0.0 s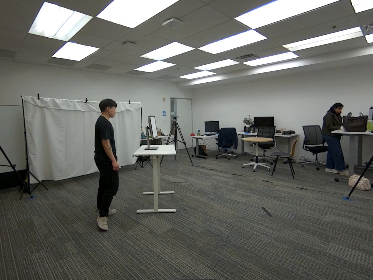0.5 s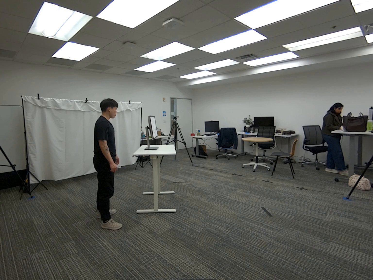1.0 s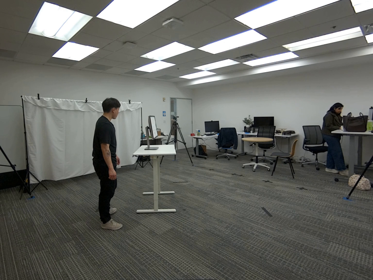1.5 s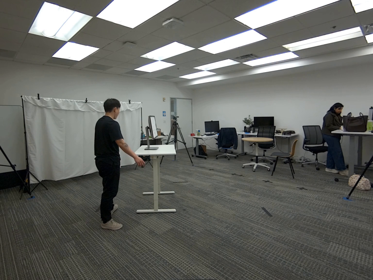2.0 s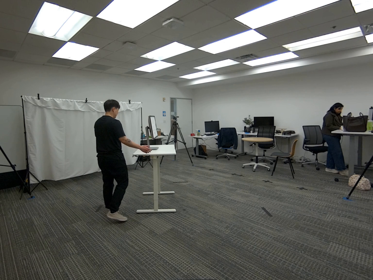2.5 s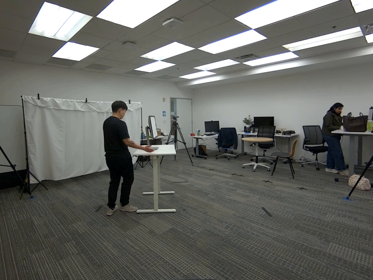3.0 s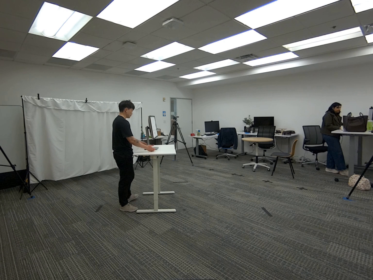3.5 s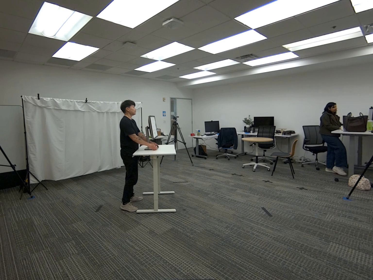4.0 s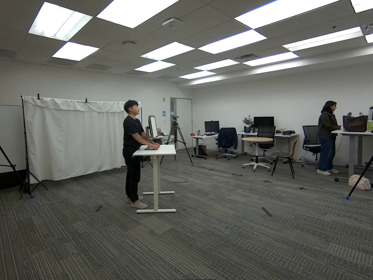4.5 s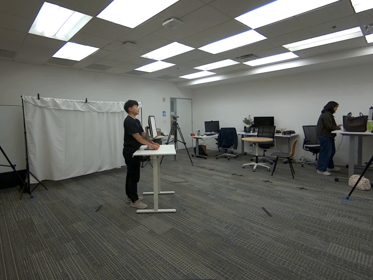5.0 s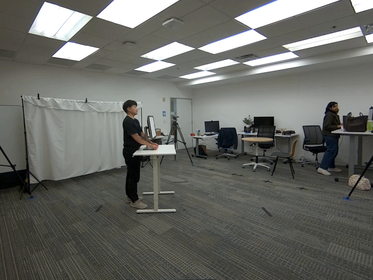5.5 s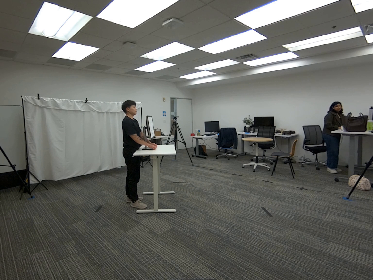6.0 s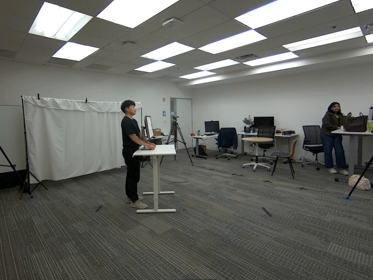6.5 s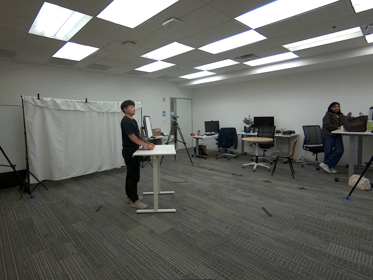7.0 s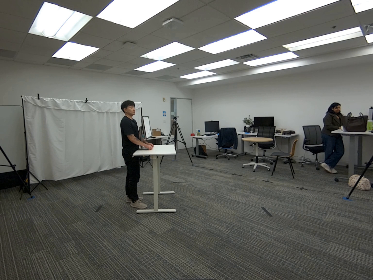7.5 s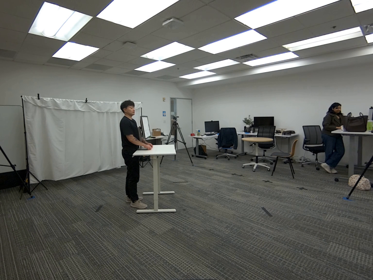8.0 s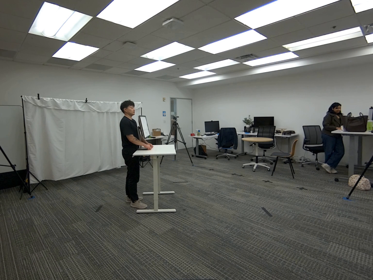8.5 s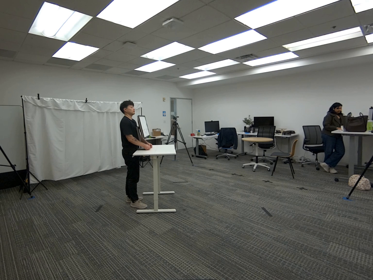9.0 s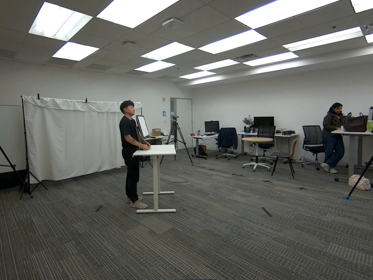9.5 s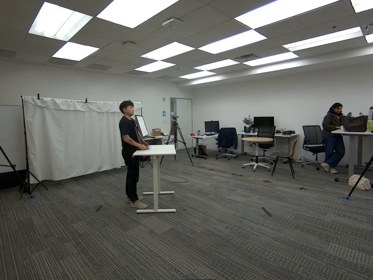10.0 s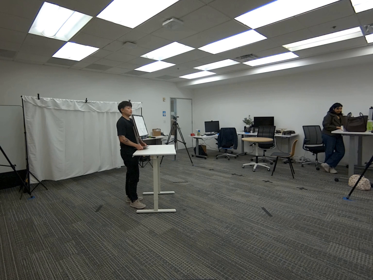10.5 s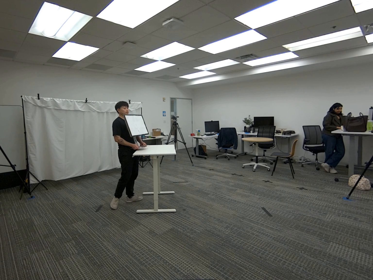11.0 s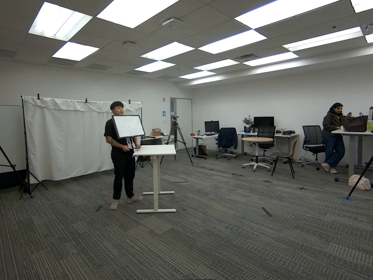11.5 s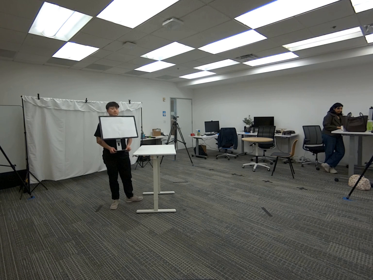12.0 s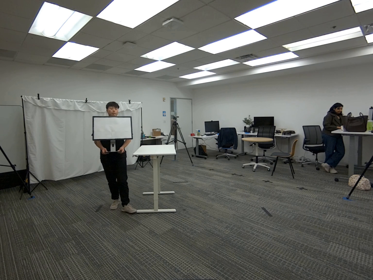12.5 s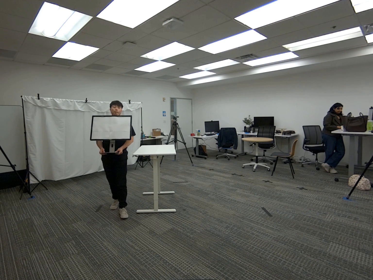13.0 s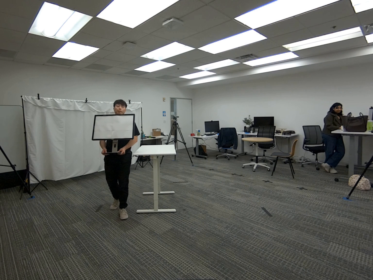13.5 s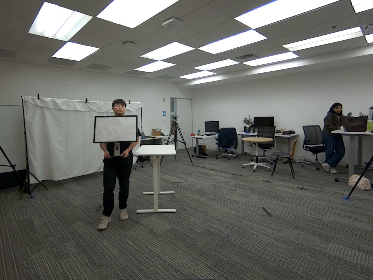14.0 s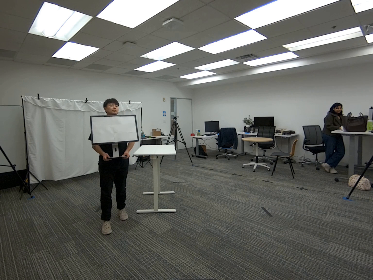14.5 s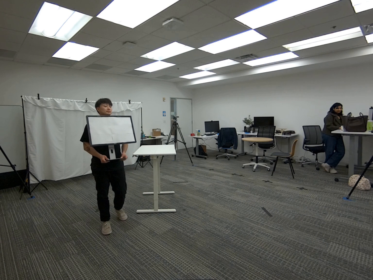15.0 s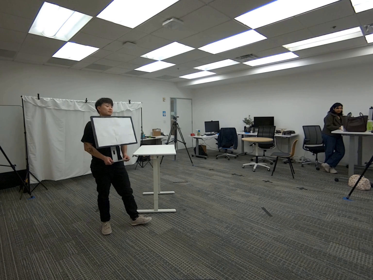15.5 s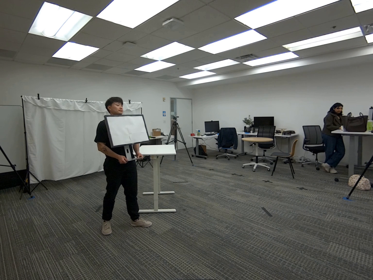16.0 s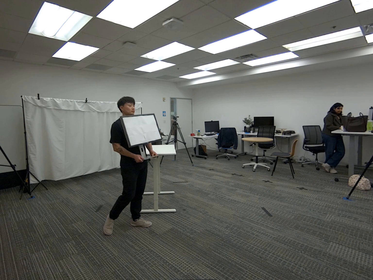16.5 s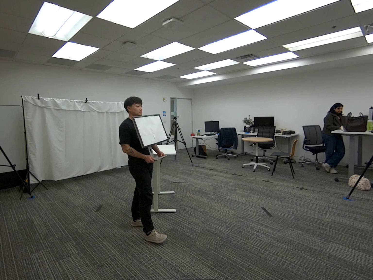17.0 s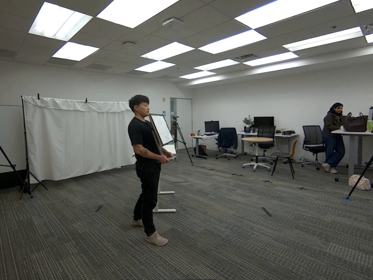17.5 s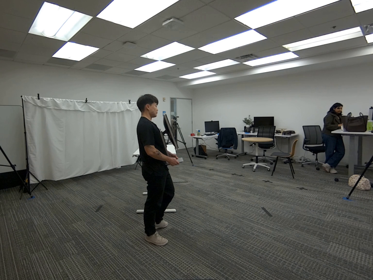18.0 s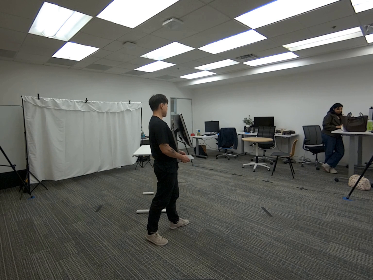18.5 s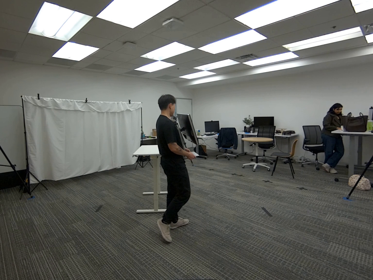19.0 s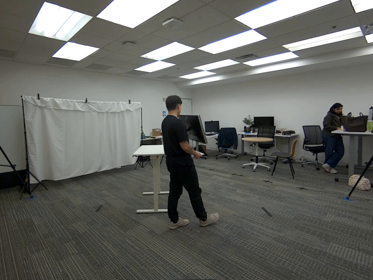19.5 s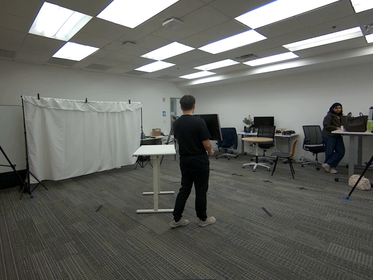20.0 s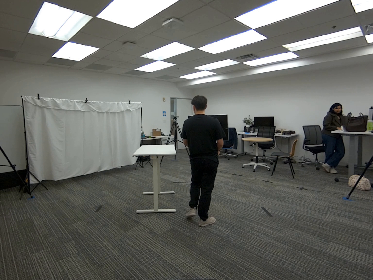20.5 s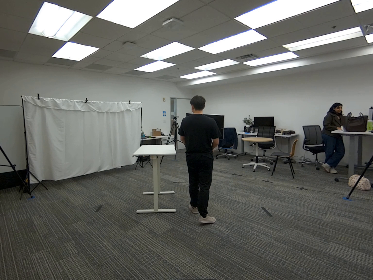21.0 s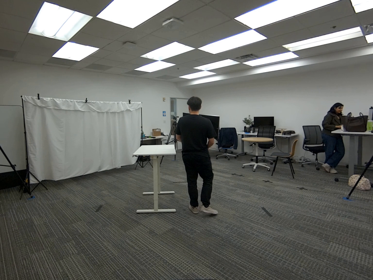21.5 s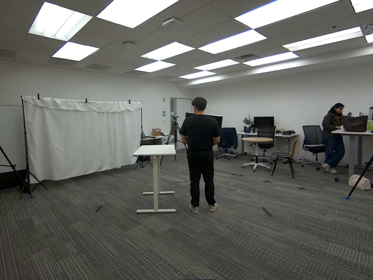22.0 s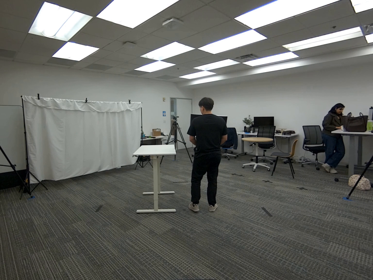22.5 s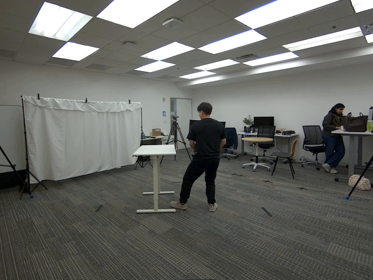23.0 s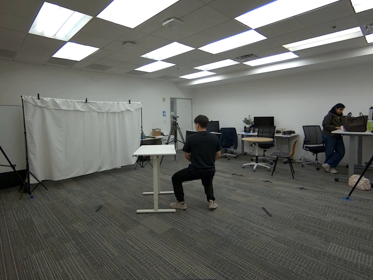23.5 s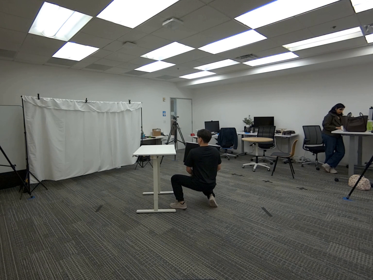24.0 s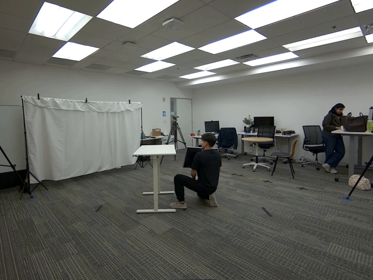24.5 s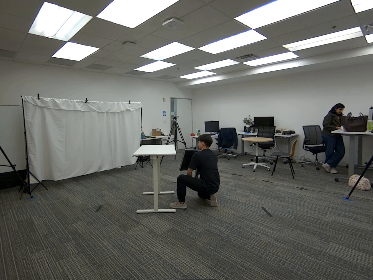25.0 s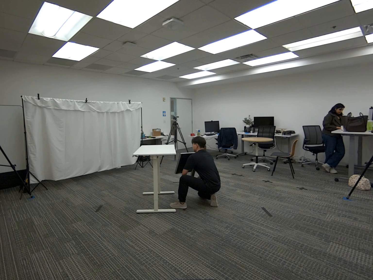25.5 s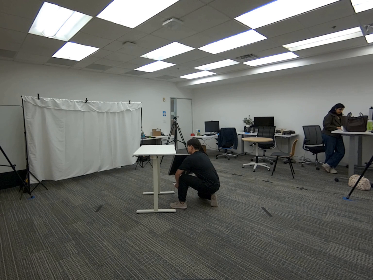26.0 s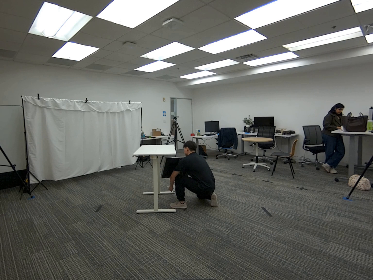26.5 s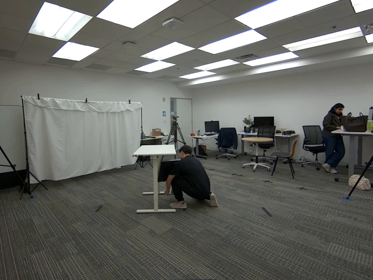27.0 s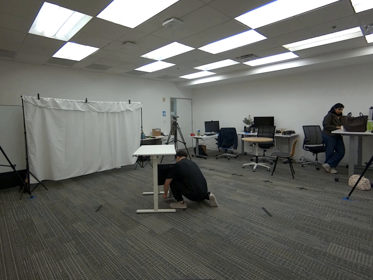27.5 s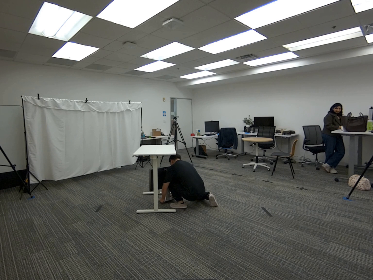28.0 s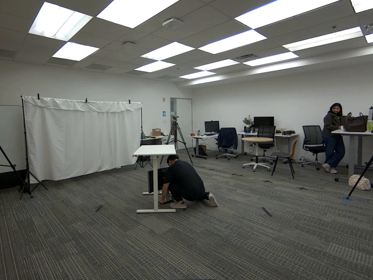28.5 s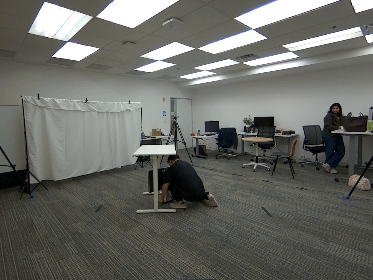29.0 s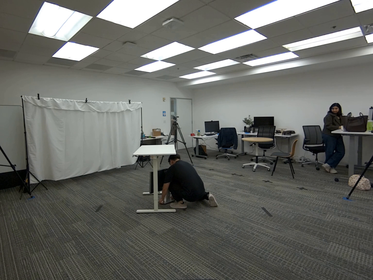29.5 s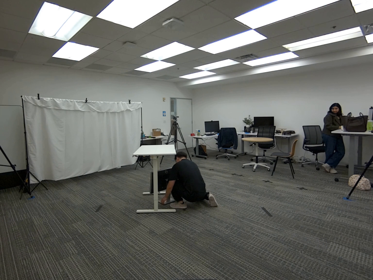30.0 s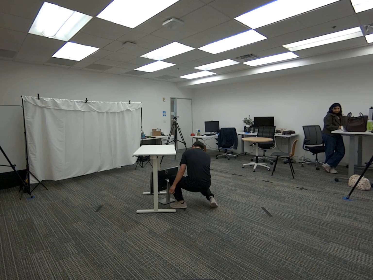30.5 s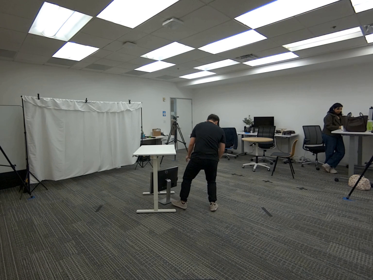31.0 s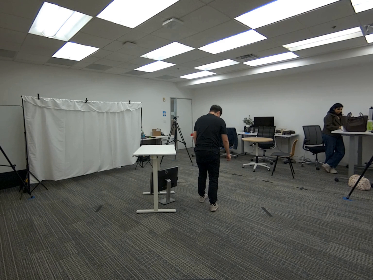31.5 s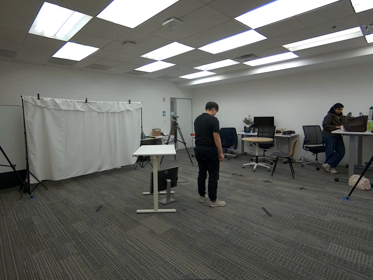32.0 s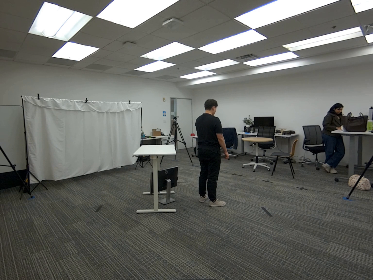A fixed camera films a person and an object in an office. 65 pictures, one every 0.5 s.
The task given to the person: Walk over to the monitor on top of the white desk and pick up the monitor from the base and place it under the white desk.
